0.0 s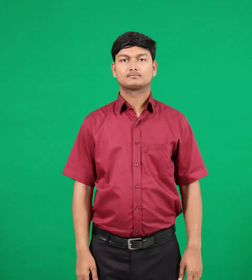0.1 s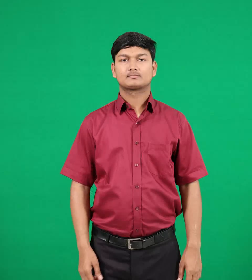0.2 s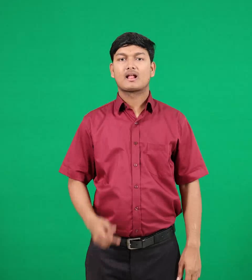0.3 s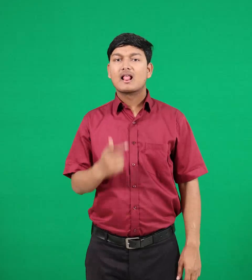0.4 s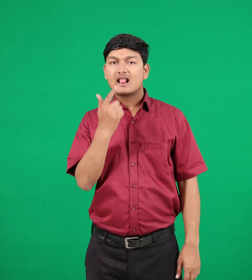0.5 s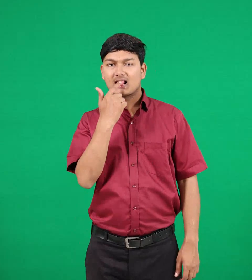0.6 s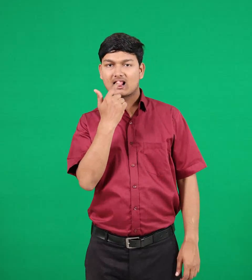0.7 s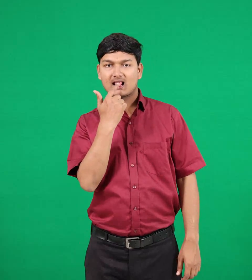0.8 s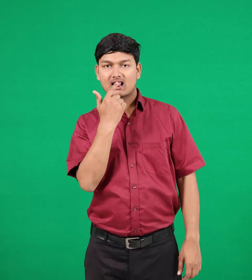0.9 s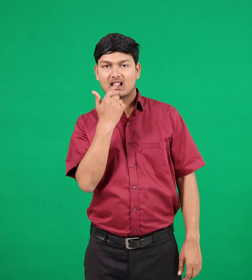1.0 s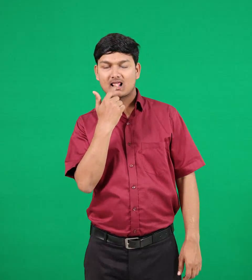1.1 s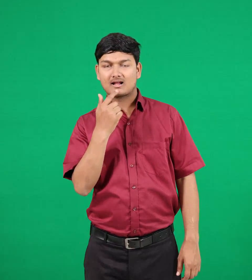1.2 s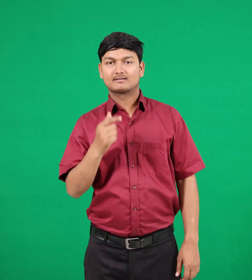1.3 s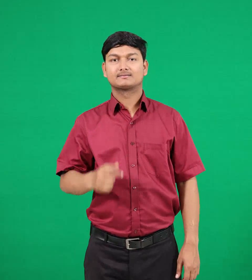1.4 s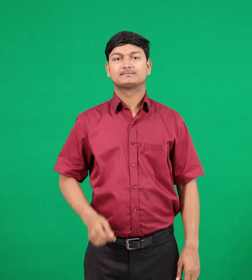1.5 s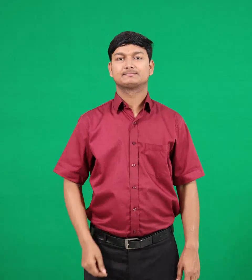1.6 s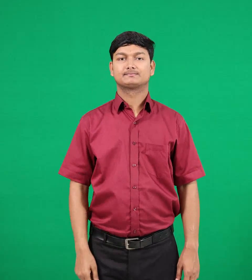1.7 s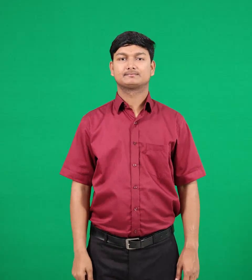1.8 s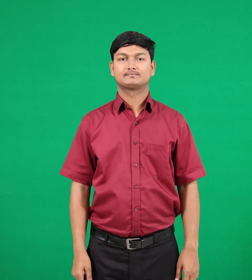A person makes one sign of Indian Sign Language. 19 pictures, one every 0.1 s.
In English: red
